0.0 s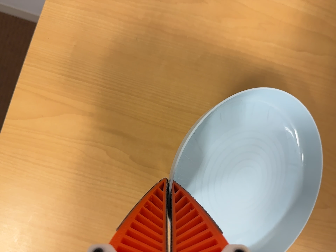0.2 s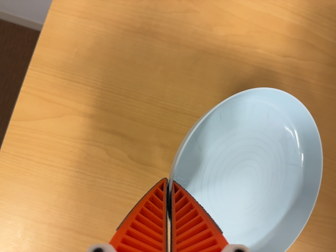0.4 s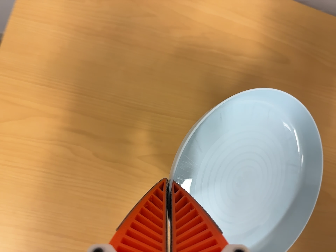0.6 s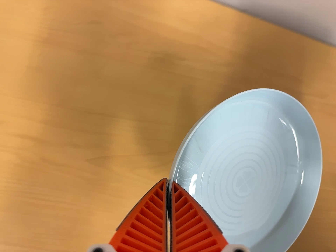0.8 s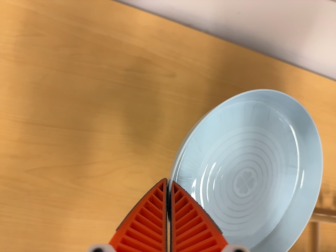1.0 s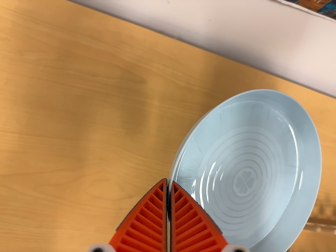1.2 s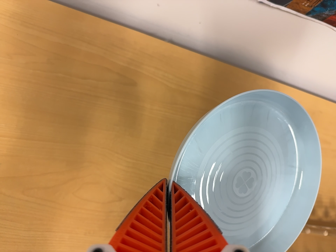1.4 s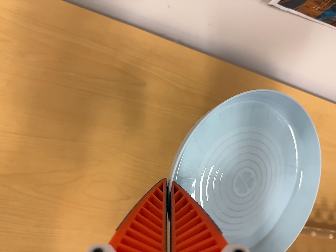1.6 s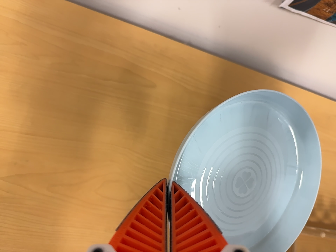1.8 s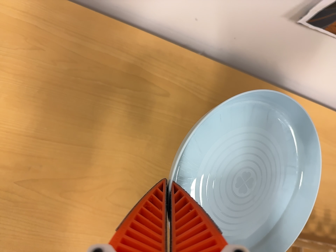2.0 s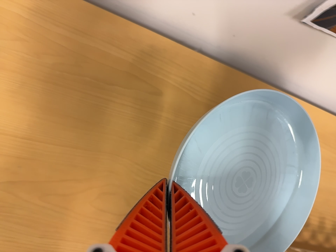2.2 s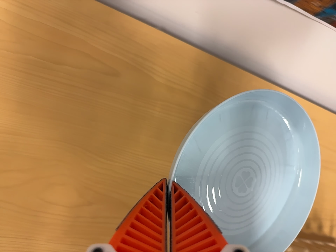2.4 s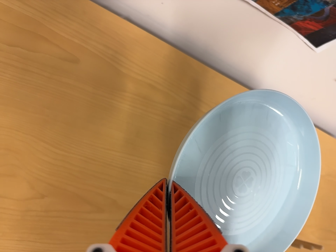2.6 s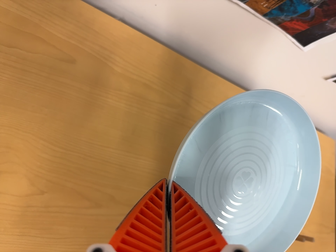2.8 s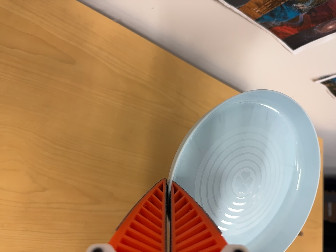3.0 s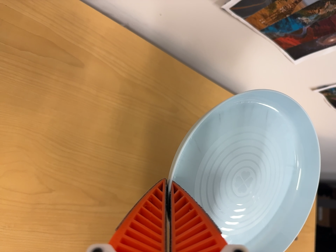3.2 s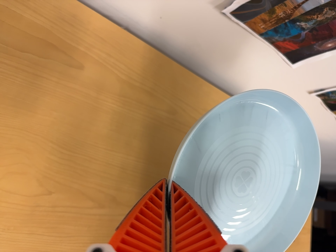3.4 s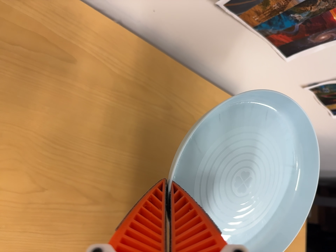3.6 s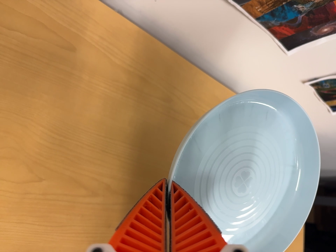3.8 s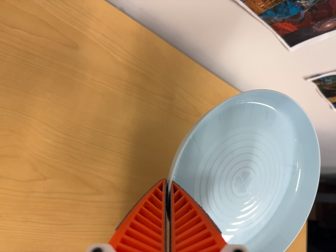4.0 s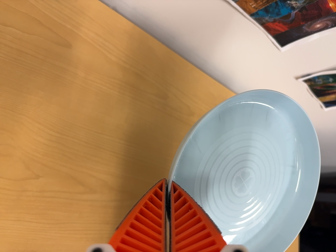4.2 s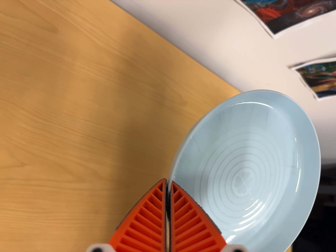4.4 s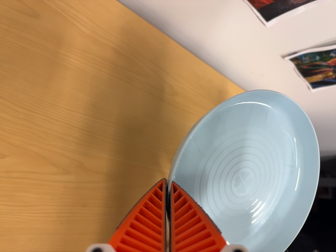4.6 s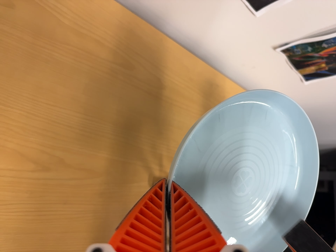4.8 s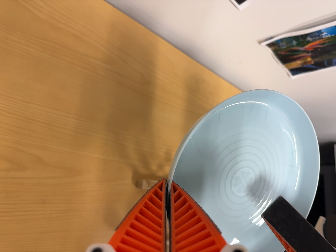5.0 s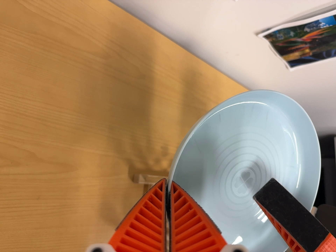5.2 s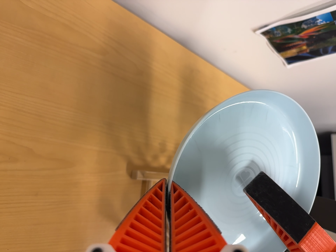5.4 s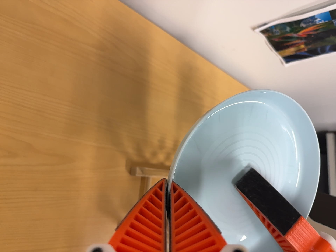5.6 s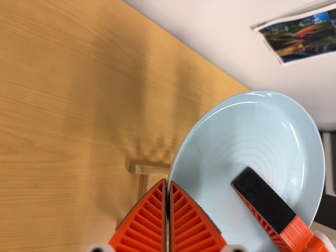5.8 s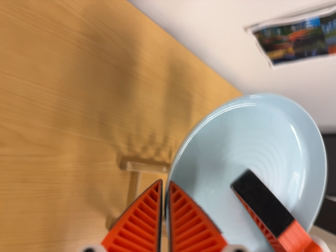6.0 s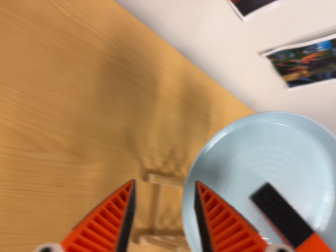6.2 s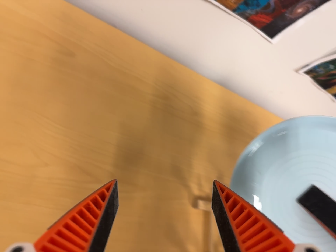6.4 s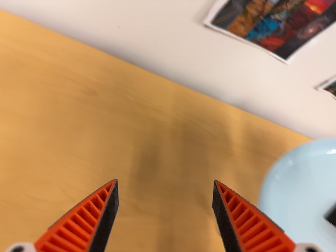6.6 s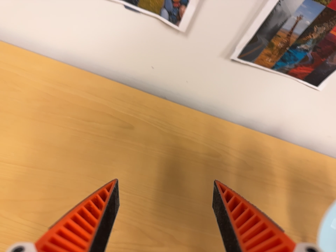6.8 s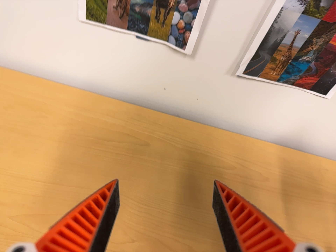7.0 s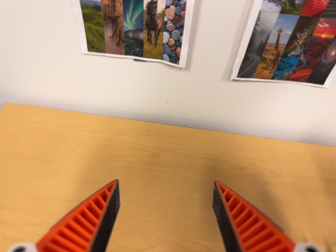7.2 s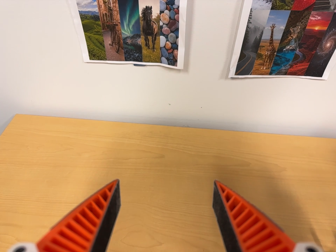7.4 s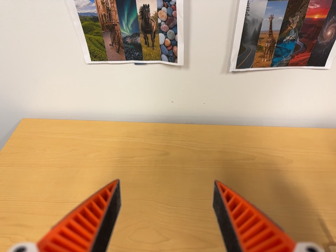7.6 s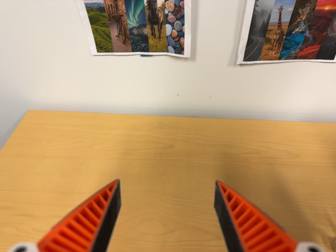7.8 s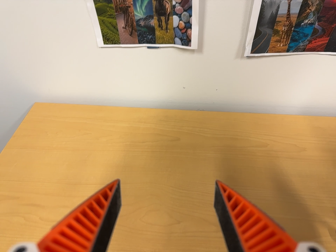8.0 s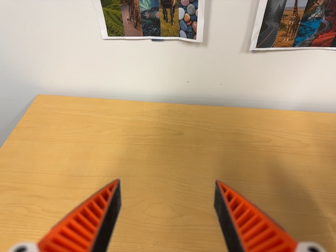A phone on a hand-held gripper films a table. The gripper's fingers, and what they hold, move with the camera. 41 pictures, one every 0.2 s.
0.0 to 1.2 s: The scene slides to the left, as the camera pans about 20 degrees to its right. It travels to its right, about 16 cm, so close, fixed things drift to the left. Its aim tips toward the top of its view by about 10 degrees.
1.2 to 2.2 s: The camera travels forward, about 5 cm, so what stands in front looms larger.
2.2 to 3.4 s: The camera swings to its right by about 15 degrees, and the scene slides to the left.
3.4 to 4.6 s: The camera travels toward the bottom of its view, about 6 cm, so close, fixed things drift upward.
4.6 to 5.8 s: The camera shifts only a little, or ends up much as it began.
5.8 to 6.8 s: The camera swings to its left by about 30 degrees, and the scene slides to the right. It travels backward, about 12 cm. Its aim tips toward the top of its view by about 35 degrees, and the scene shifts downward. It rolls about its line of sight by about 15 degrees, and the scene rotates counterclockwise.
6.8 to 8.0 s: The scene slides to the right, as the camera pans about 10 degrees to its left. It travels toward the bottom of its view and backward, about 8 cm. It rolls about its line of sight by about 10 degrees, and the scene rotates counterclockwise.
The film runs forward here.
